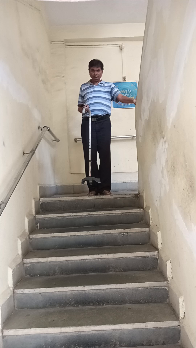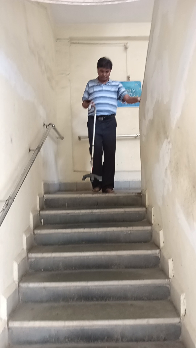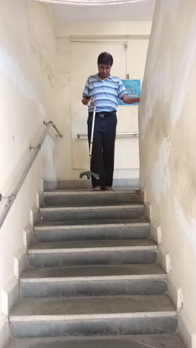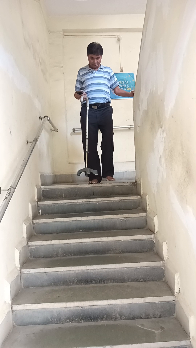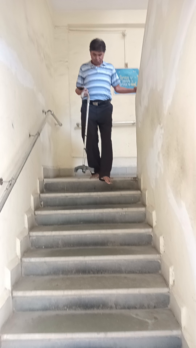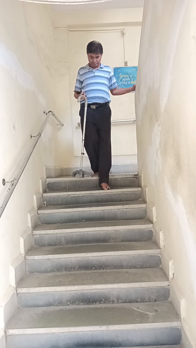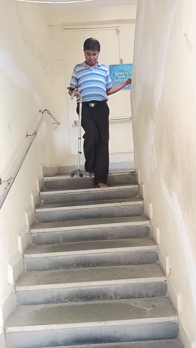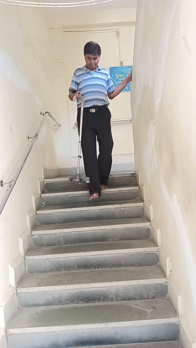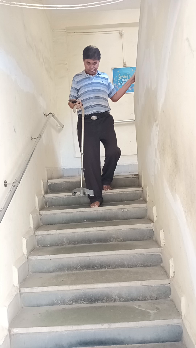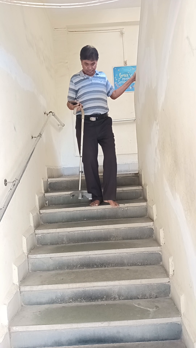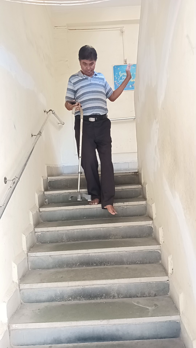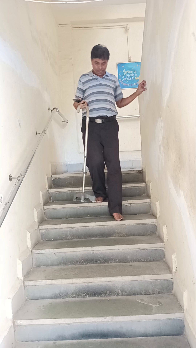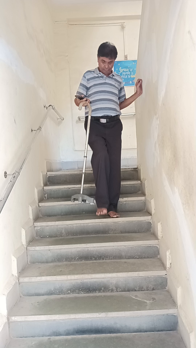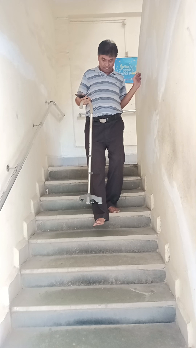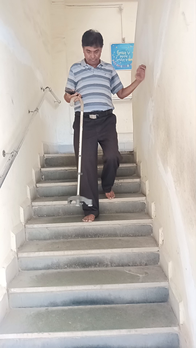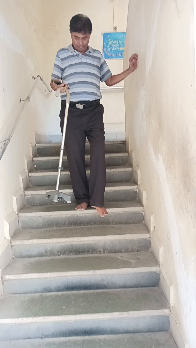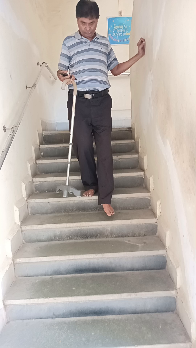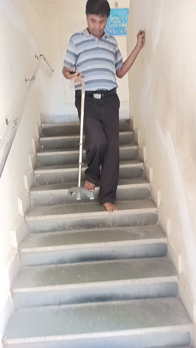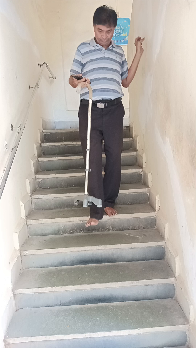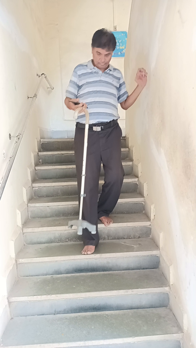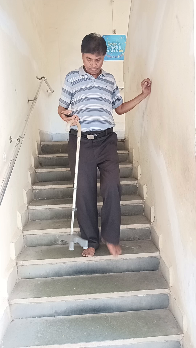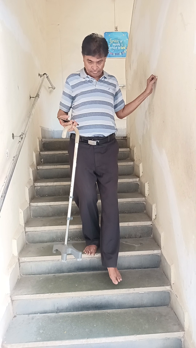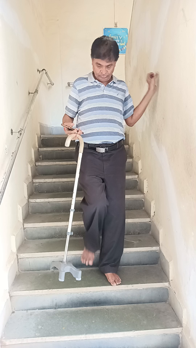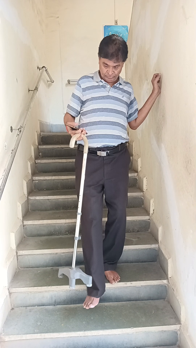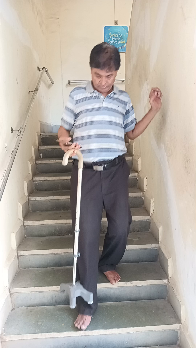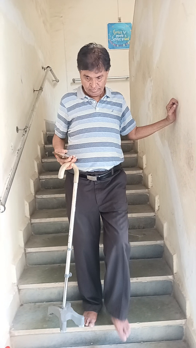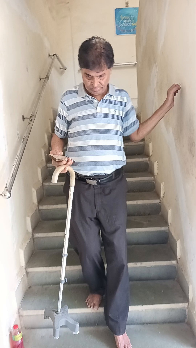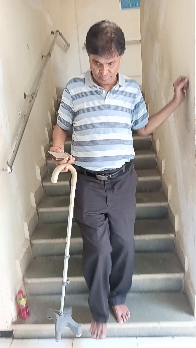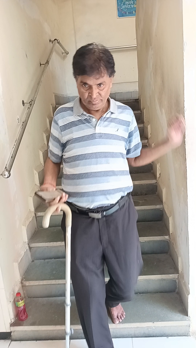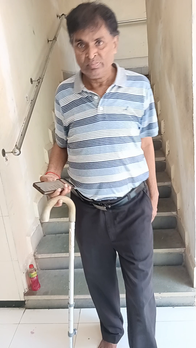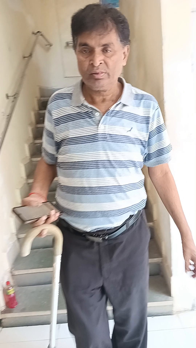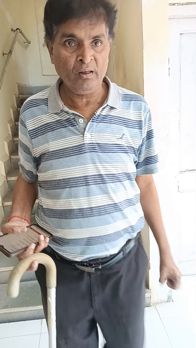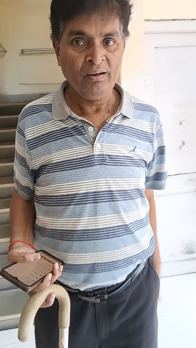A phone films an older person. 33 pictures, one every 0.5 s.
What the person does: Going down stairs.
